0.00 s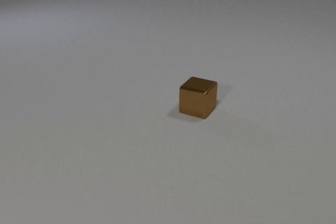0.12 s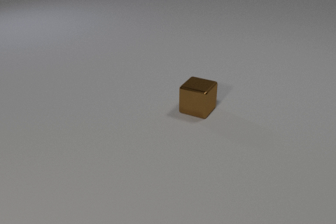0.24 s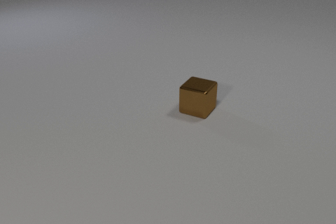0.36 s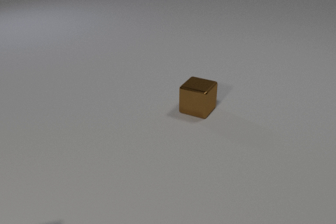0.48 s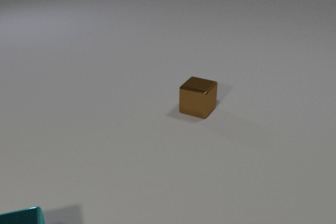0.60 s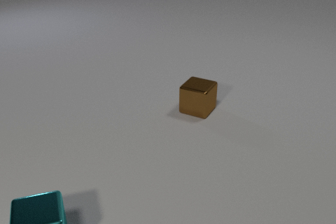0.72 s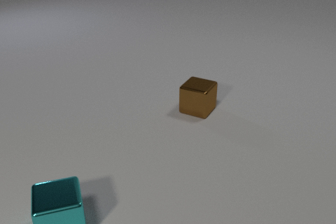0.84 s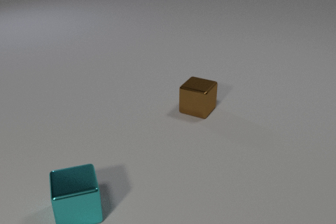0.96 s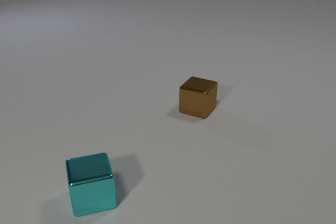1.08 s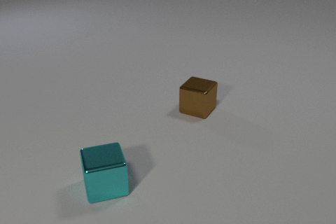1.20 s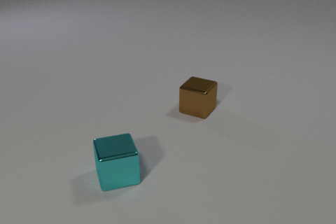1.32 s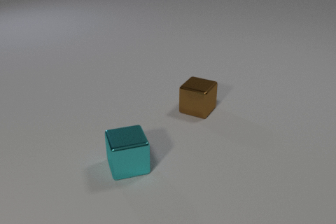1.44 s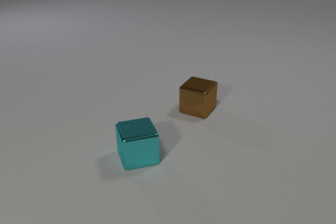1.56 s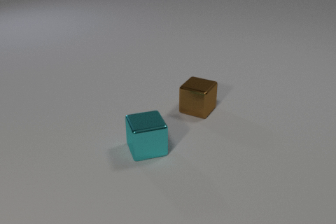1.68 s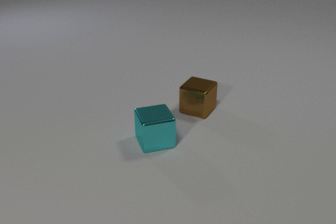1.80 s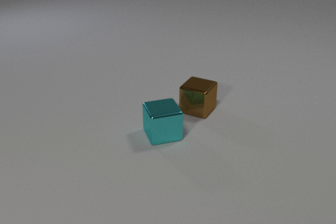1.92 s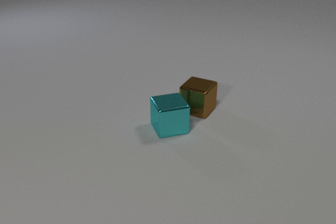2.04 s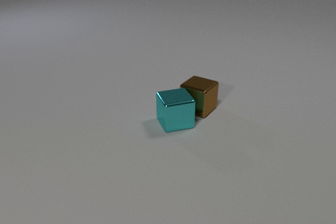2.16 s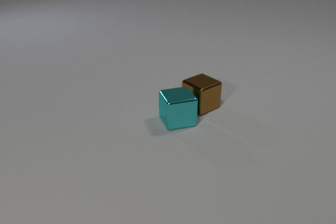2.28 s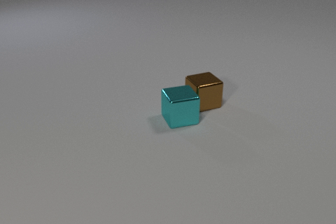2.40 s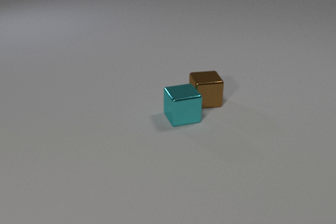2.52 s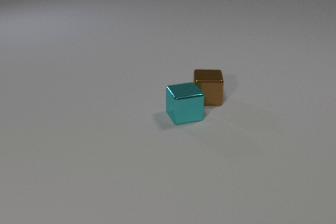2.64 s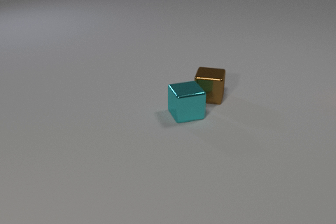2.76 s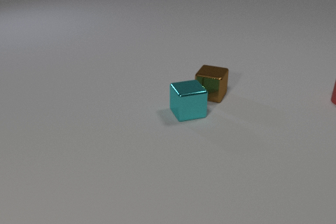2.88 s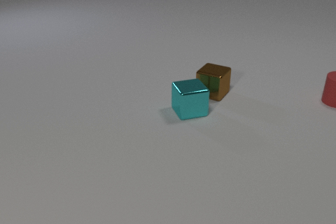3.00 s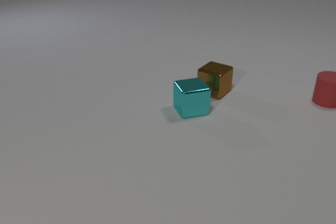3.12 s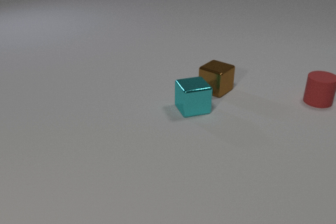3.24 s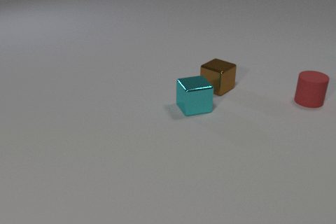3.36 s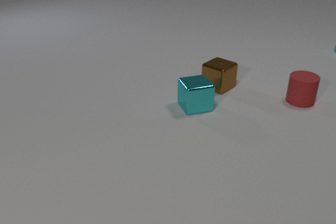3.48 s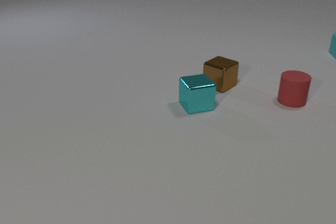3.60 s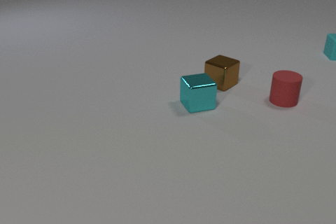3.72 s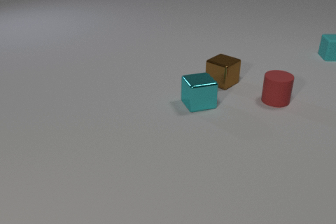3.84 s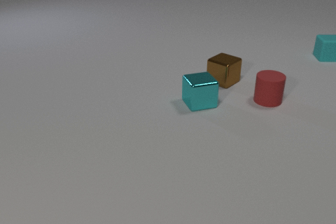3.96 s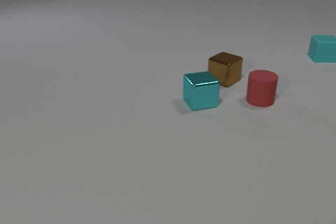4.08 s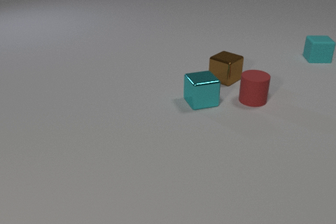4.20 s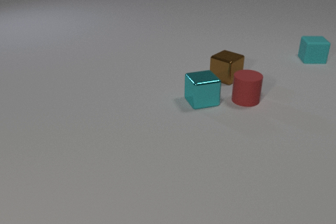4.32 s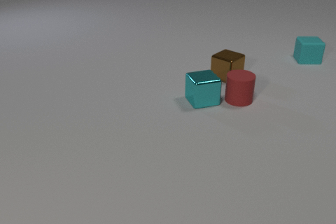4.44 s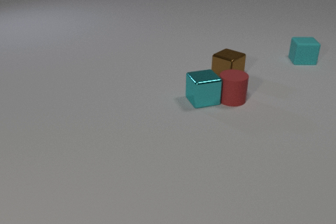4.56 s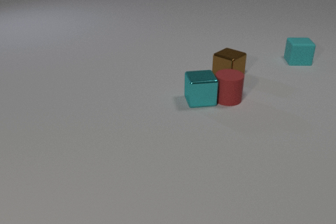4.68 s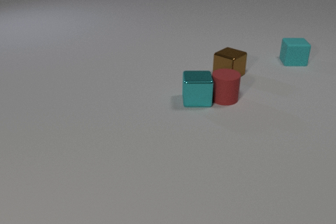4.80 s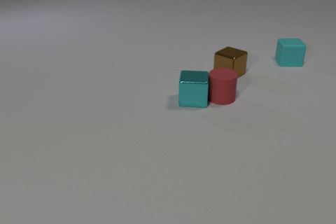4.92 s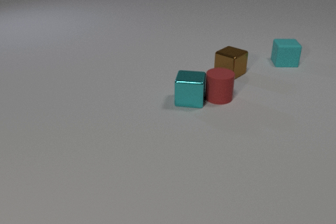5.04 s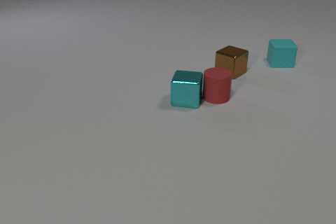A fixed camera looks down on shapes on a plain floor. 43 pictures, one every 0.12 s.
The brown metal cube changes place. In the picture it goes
away from the camera.
The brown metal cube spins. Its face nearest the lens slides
to the left.
0.00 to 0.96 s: The cyan metal cube comes in at the bottom edge, slides to the right and away from the camera.
0.96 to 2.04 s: The cyan metal cube slides away from the camera and to the right. The cyan metal cube and the brown metal cube collide.
2.04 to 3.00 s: The cyan metal cube slides away from the camera and to the right. The brown metal cube slides away from the camera, spins so that its near face slides to the left, clockwise seen from above. The red rubber cylinder comes in at the right edge, slides to the left and toward the camera.
3.00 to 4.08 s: The cyan metal cube slides away from the camera and to the right. The brown metal cube slides away from the camera. The cyan rubber cube comes in at the right edge, slides to the left and toward the camera. The red rubber cylinder slides to the left.
4.08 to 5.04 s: The cyan metal cube slides to the left, spins so that its near face slides to the left, clockwise seen from above. The brown metal cube slides away from the camera. The cyan rubber cube slides to the left and toward the camera. The red rubber cylinder slides to the left. The cyan metal cube and the red rubber cylinder collide.
What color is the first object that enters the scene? cyan.
What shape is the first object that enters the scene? cube.
Are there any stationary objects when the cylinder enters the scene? no.
